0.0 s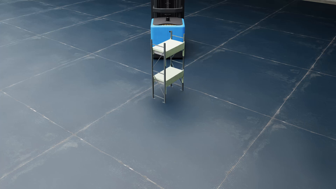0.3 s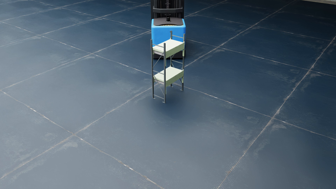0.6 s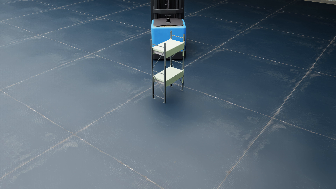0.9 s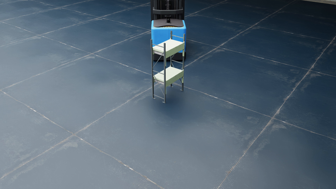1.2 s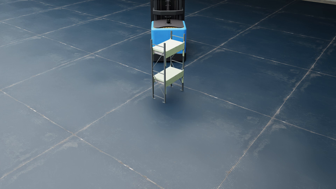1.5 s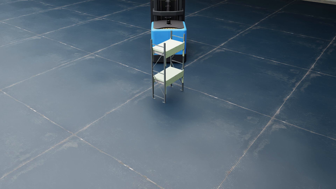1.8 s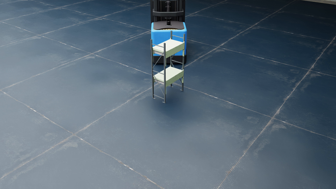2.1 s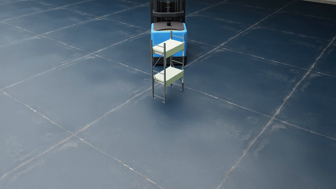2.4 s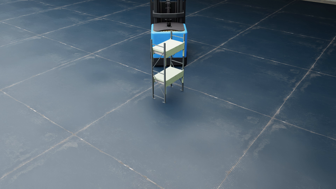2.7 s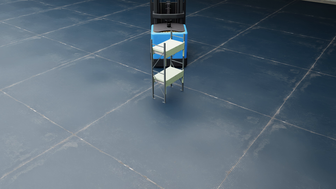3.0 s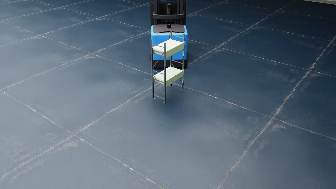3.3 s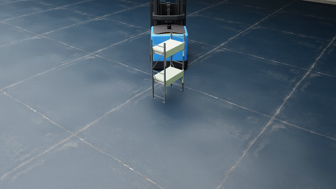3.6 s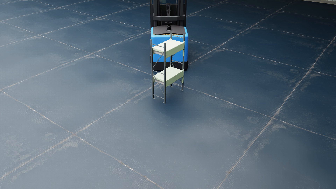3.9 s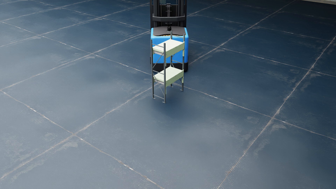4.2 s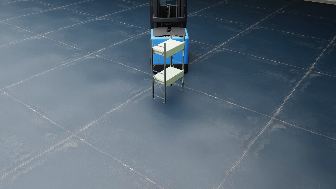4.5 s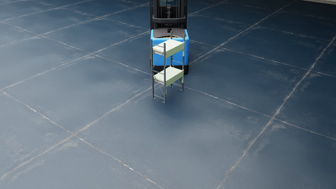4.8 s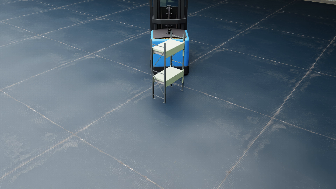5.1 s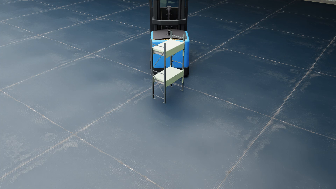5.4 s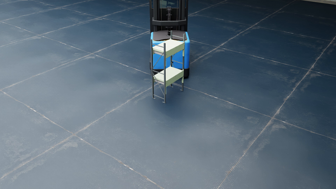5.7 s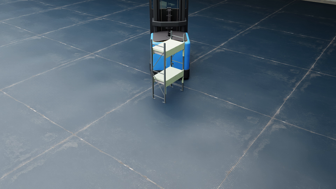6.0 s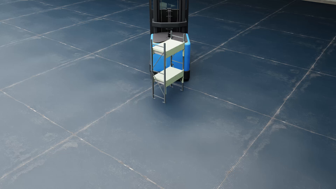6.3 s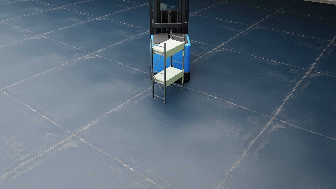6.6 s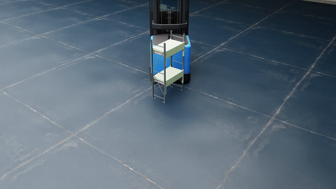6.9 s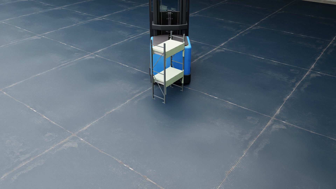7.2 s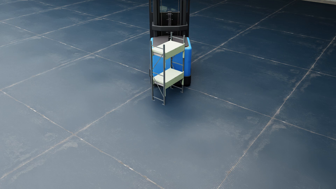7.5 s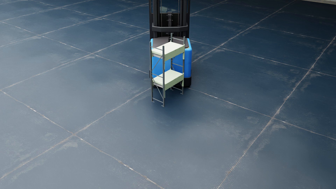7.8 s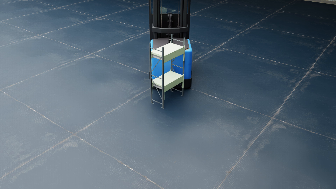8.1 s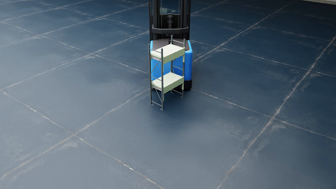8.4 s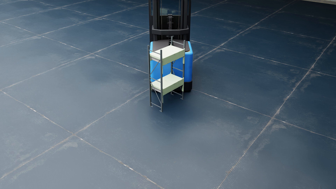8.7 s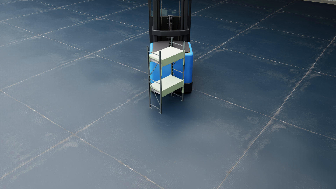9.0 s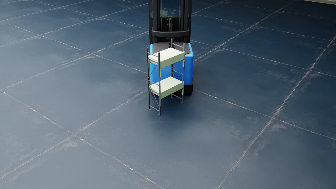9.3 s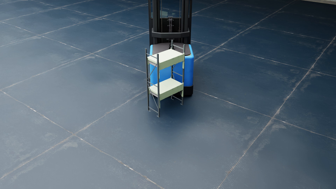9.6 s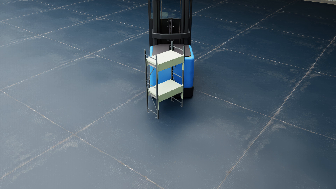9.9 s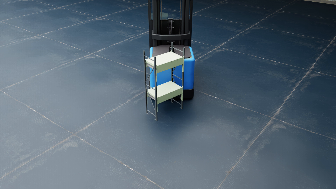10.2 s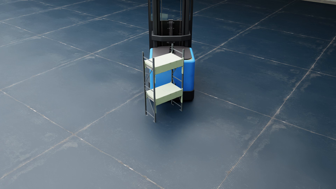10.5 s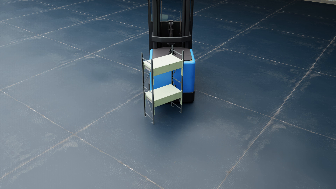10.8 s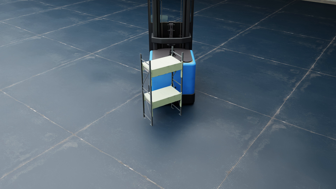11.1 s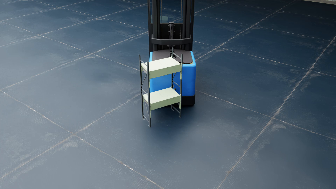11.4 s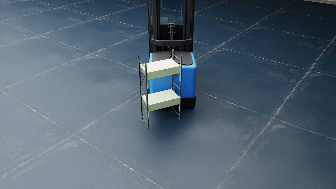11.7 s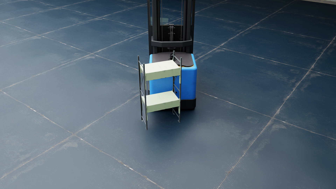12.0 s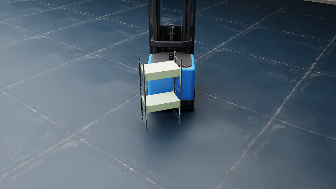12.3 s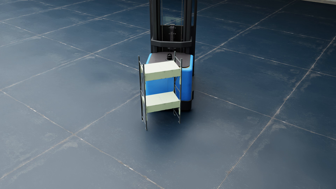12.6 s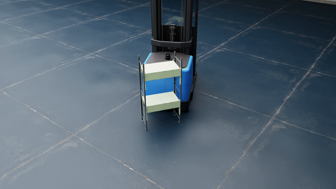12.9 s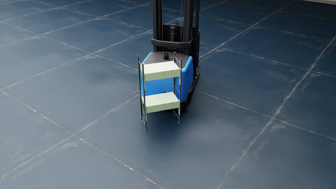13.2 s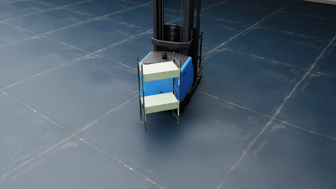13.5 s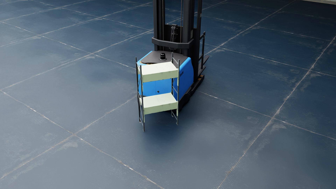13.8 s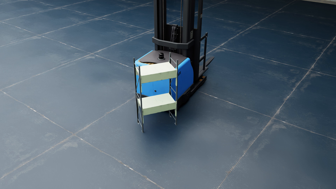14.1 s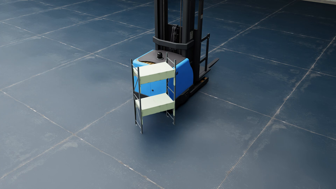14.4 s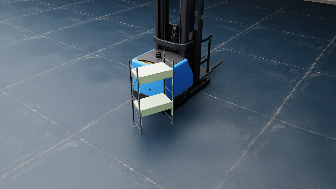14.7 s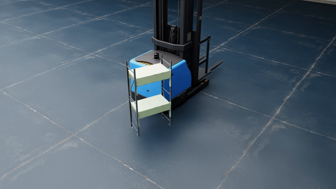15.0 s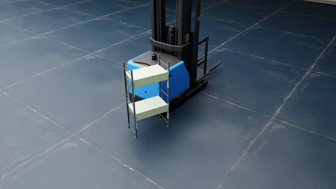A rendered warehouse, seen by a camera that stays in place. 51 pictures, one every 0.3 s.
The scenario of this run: A forklift runs into an object in its way.
